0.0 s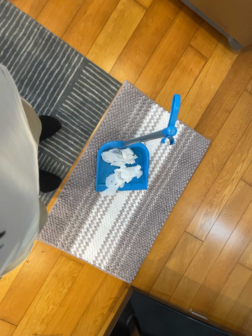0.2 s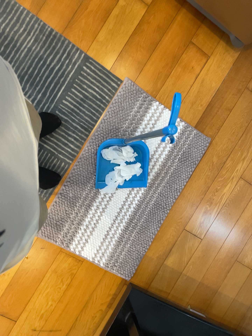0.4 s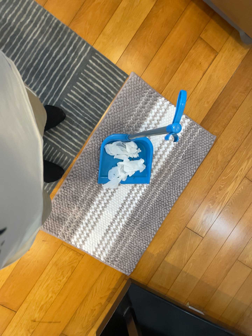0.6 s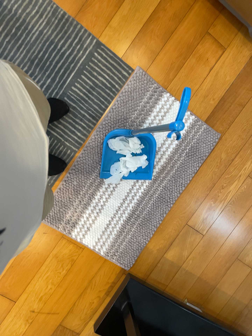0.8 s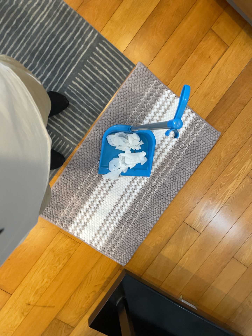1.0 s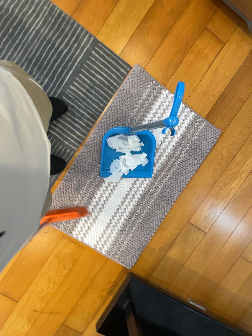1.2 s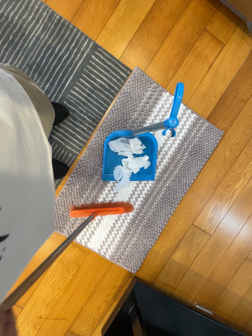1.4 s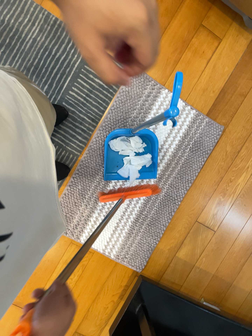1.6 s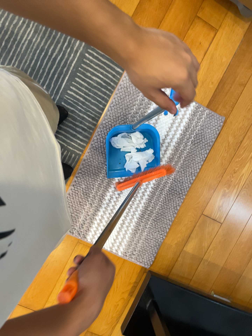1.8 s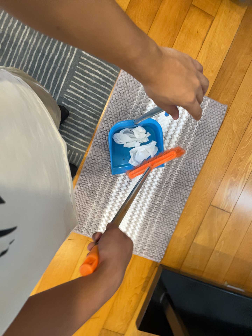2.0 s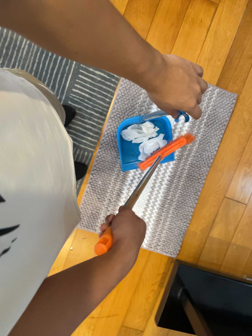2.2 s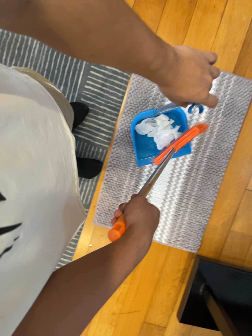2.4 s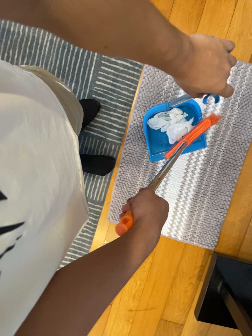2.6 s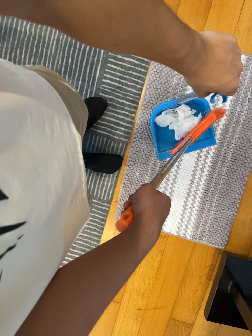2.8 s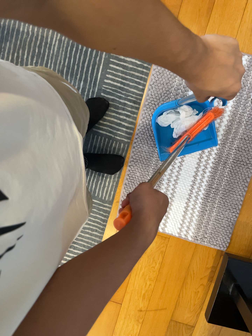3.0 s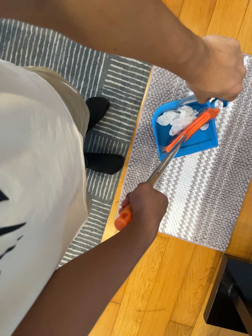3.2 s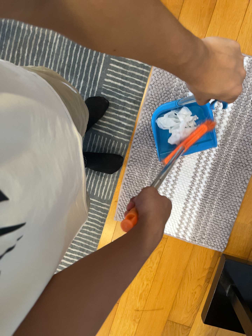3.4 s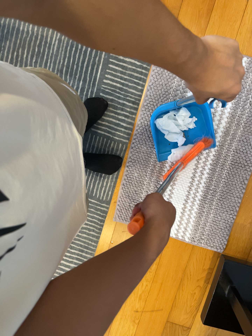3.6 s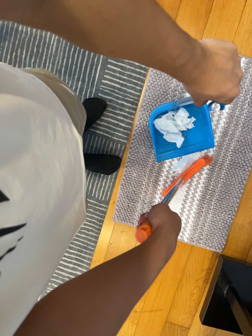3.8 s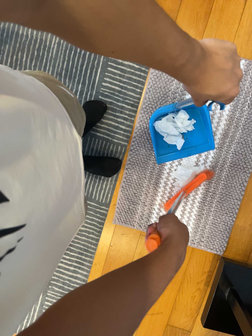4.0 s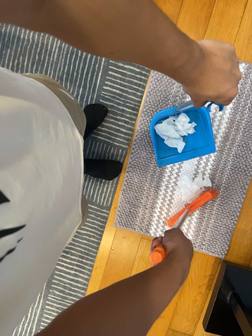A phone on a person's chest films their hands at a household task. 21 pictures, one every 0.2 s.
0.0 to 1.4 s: The camera shifts only a little, or ends up much as it began.
1.4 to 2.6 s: The camera pans to its left by about 15 degrees. It travels forward, about 8 cm, so what stands in front looms larger. It rolls about its line of sight by about 15 degrees, and the scene rotates counterclockwise.
2.6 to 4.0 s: The camera shifts only a little, or ends up much as it began.
The film runs backward here.
